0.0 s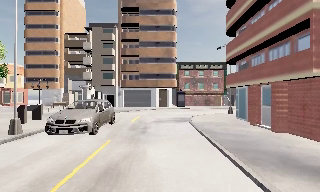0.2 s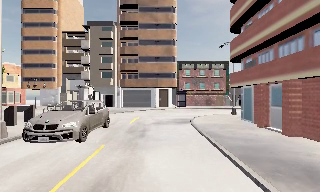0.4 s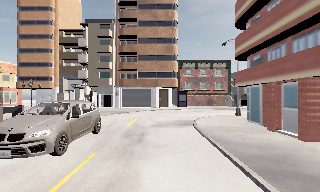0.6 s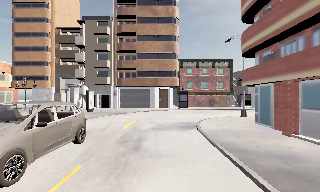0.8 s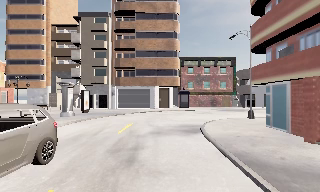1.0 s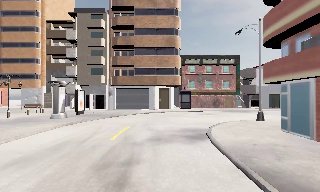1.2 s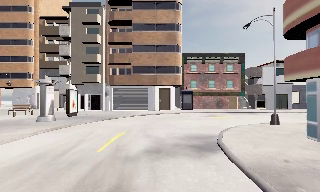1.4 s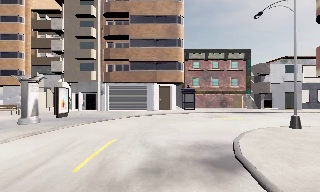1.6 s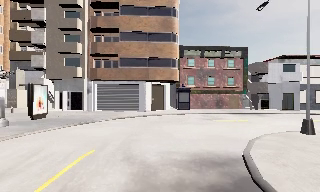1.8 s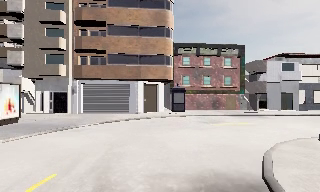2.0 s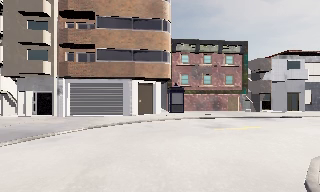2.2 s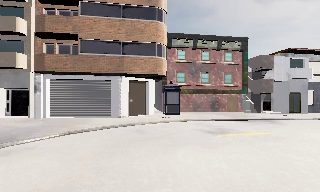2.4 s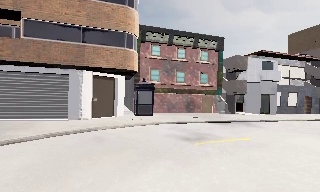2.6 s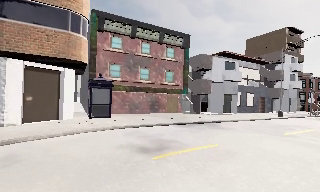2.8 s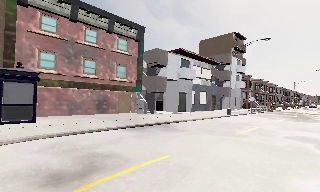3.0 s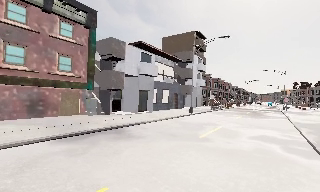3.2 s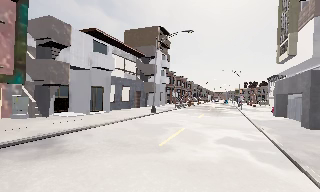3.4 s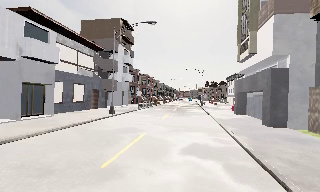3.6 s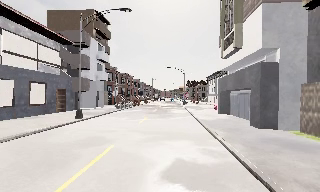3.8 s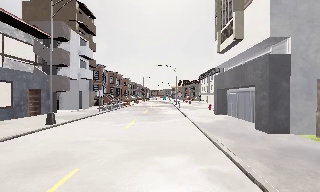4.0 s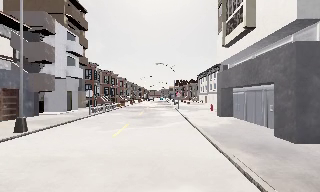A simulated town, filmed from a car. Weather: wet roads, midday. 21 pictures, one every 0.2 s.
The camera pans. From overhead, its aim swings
clockwise.
The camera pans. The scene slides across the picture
to the left.
0.0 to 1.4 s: The camera travels forward, about 8 m, so what stands in front looms larger. It gains speed.
1.4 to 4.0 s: The scene slides to the left, as the camera pans about 90 degrees to its right. It travels forward, about 20 m.
The film runs forward here.
